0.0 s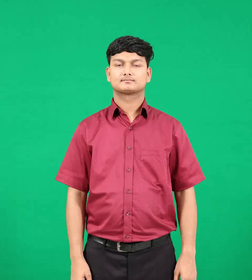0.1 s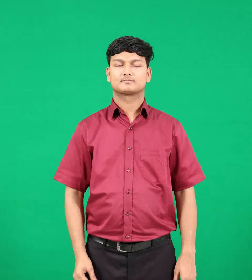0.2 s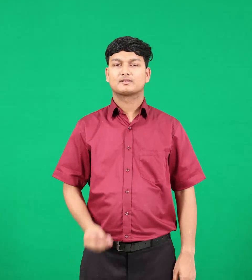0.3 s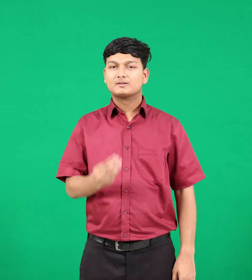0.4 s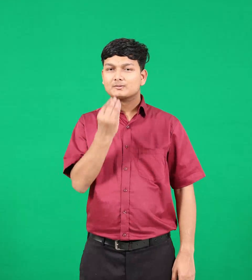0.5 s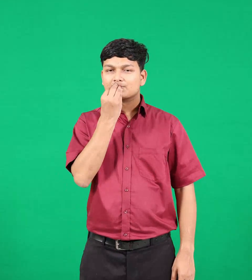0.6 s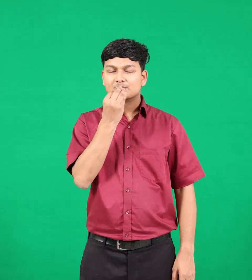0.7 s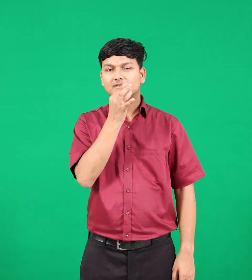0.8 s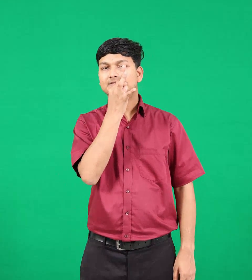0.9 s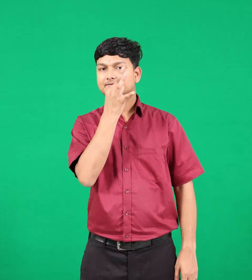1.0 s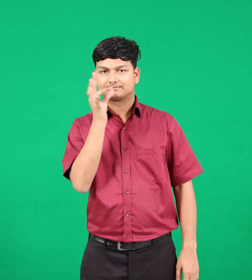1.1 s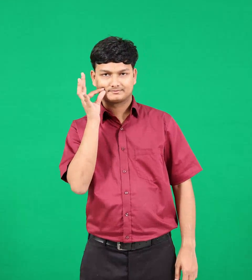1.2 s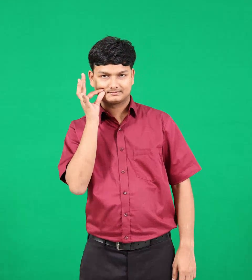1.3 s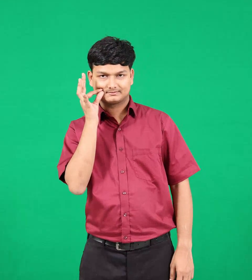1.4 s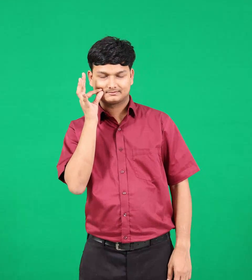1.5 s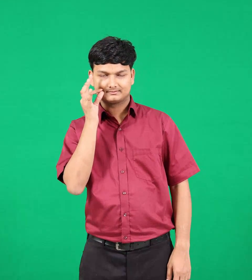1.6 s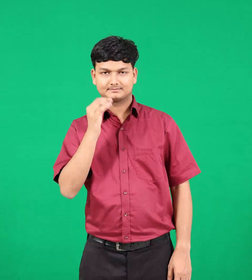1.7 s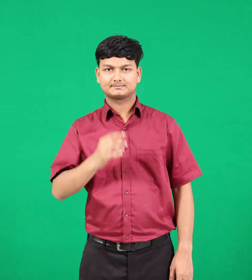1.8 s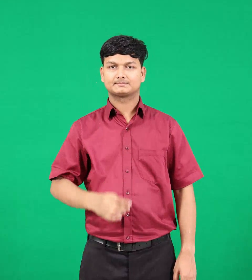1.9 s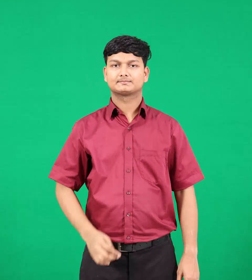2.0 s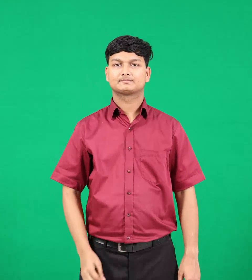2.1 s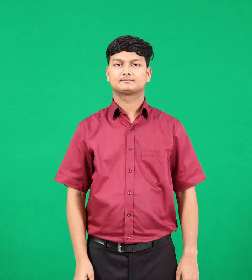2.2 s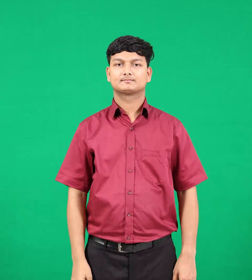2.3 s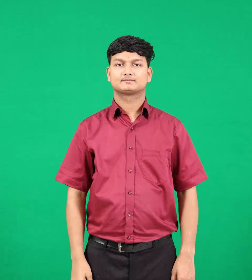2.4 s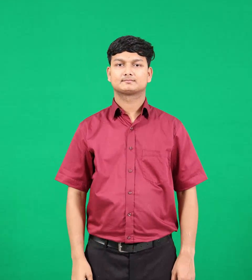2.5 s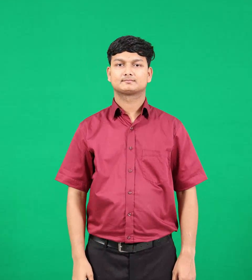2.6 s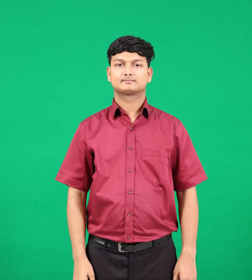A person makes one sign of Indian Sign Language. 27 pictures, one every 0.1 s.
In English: fast (verb
